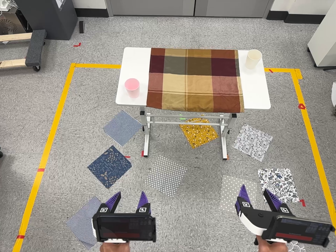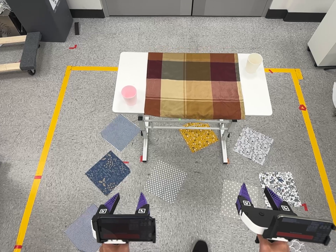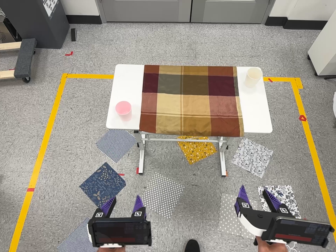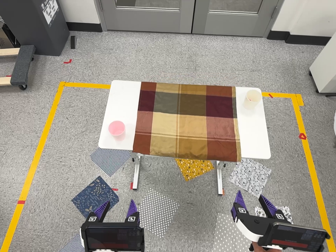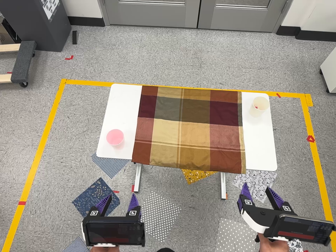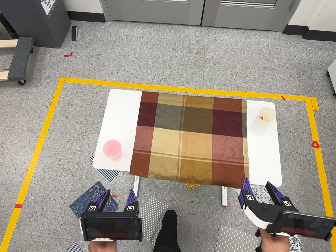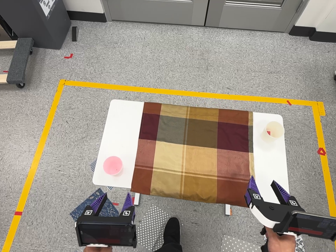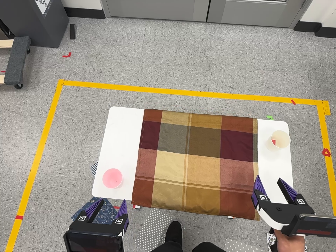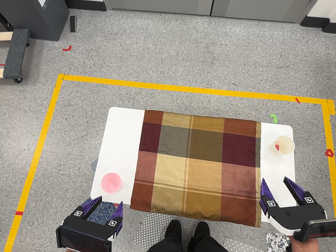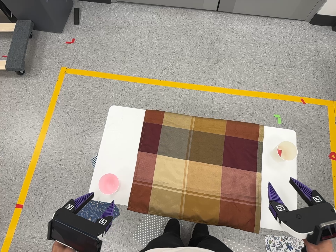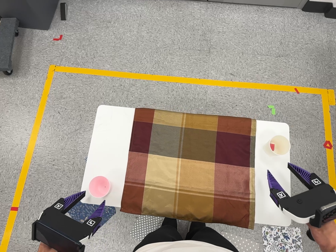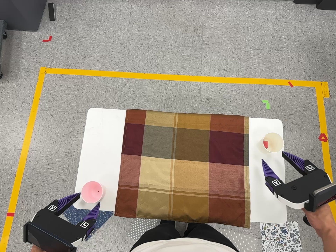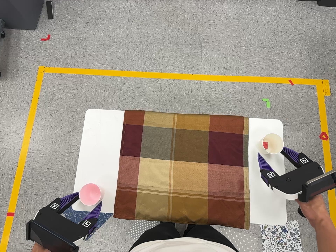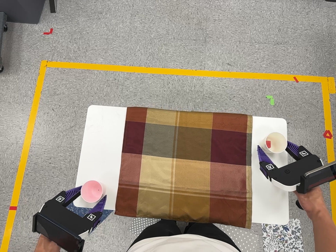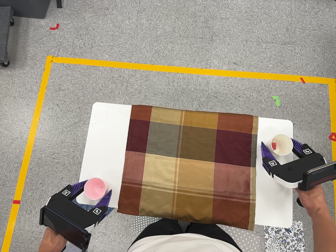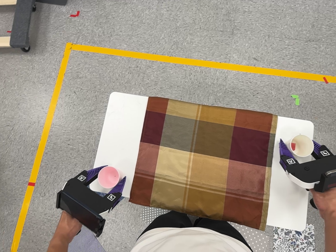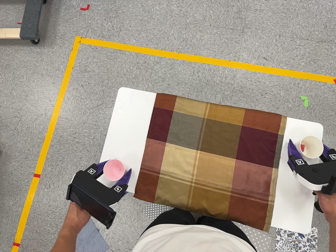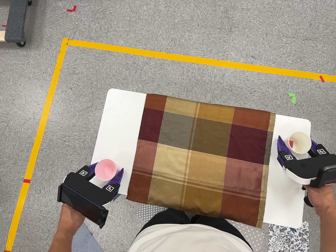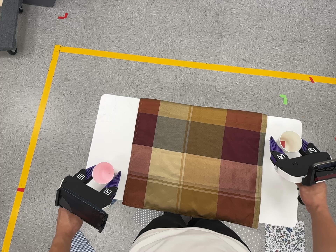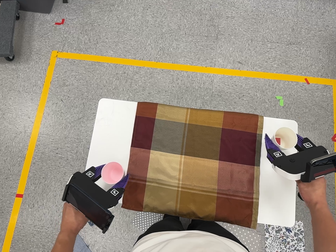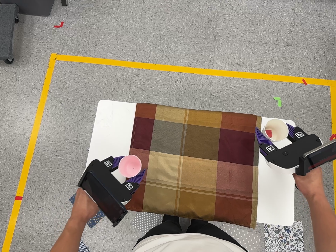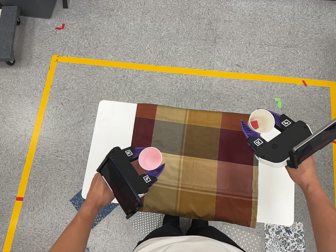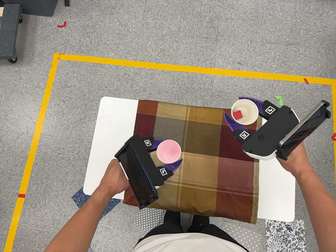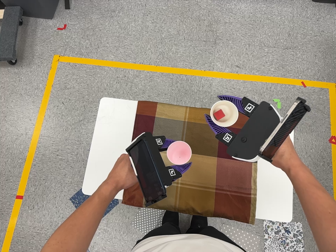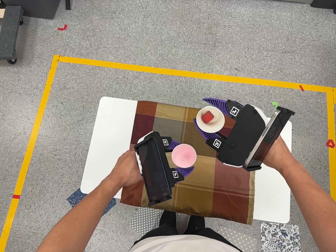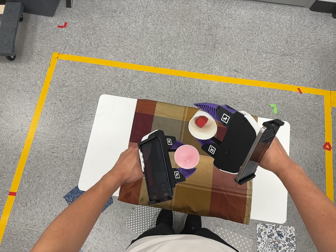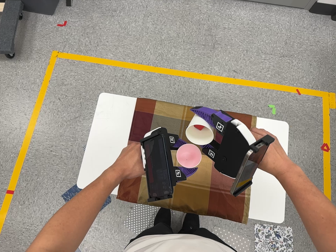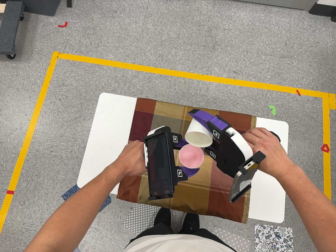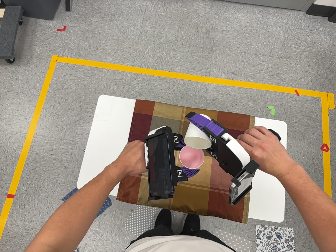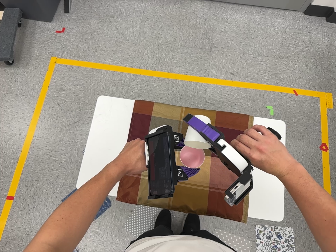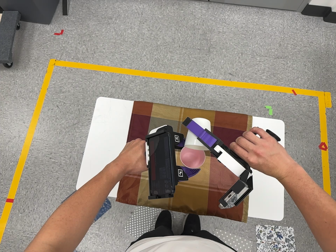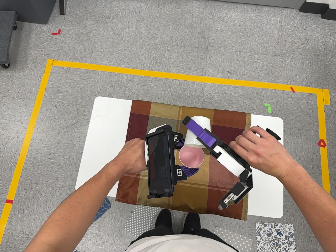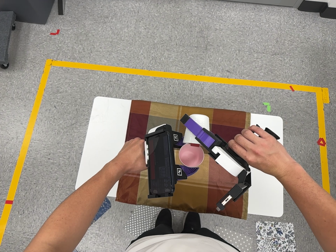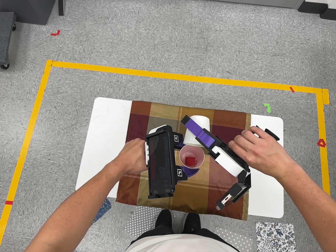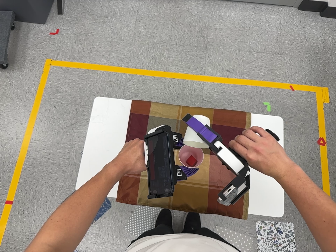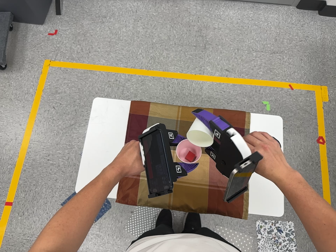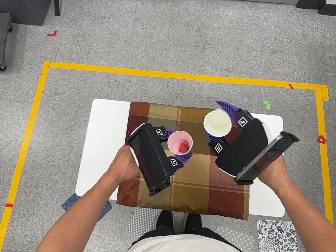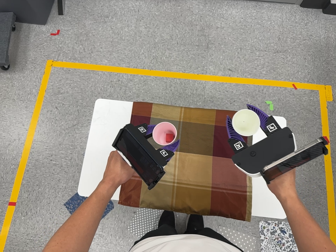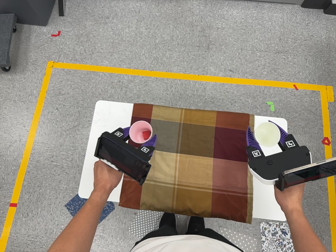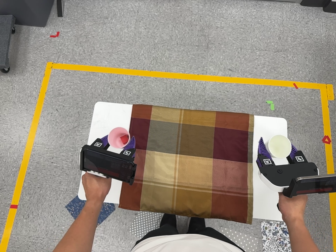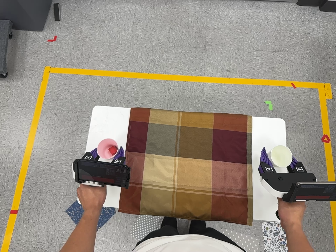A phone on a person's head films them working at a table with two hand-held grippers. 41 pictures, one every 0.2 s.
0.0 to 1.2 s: The camera travels toward the top of its view and forward, about 50 cm, so close, fixed things drift downward.
1.2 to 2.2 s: The camera travels toward the top of its view and forward, about 24 cm, so close, fixed things drift downward. Its aim tips toward the bottom of its view by about 10 degrees.
2.2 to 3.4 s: The camera shifts only a little, or ends up much as it began.
3.4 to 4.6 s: The camera travels toward the bottom of its view and backward, about 6 cm.
4.6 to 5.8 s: The camera travels toward the bottom of its view, about 5 cm.
5.8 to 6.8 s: The camera keeps its place and its aim.
6.8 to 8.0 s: The camera shifts only a little, or ends up much as it began.
The film runs forward here.
